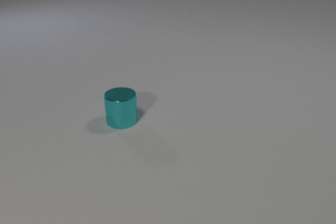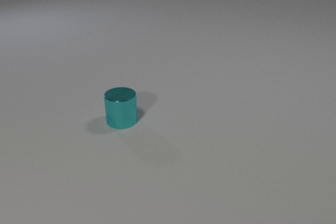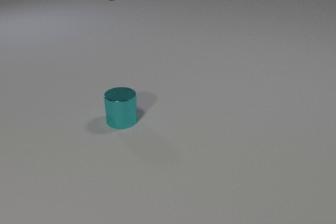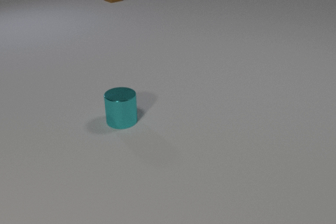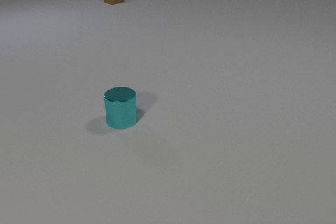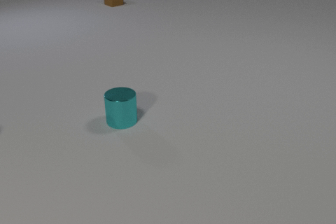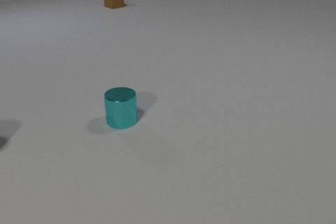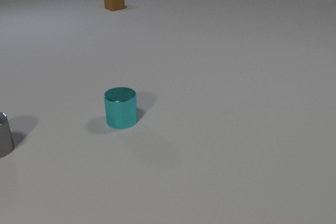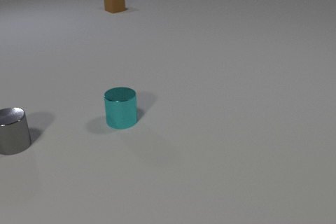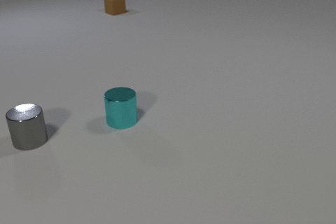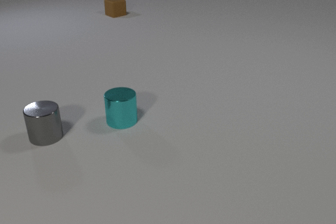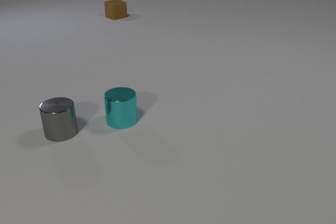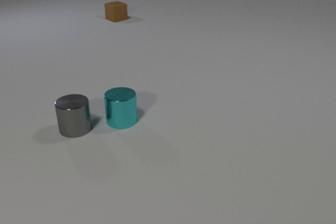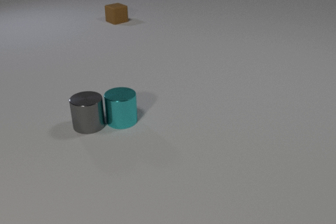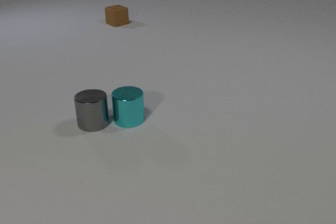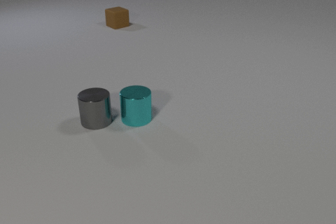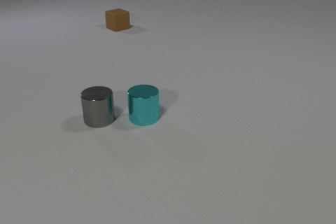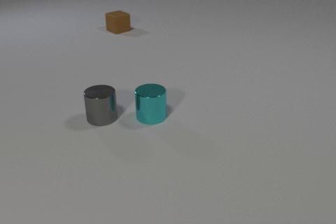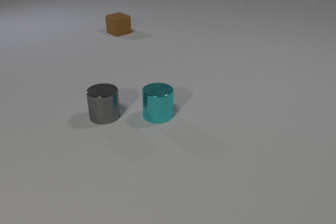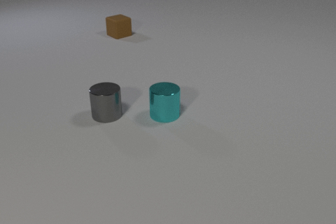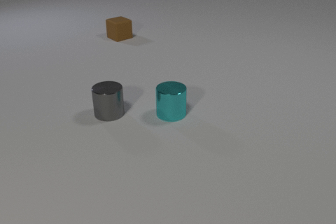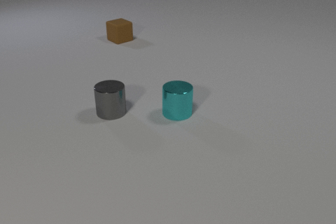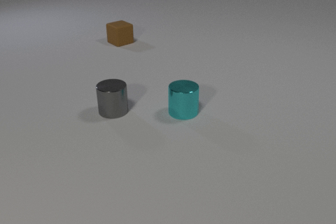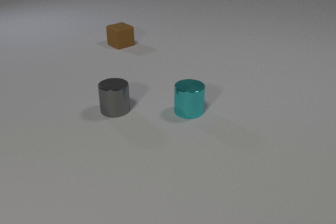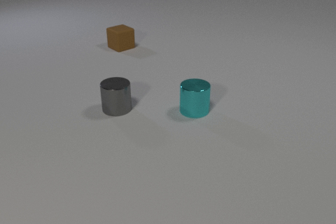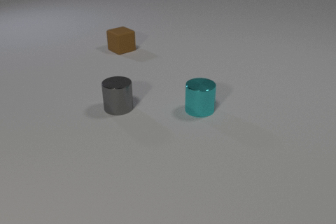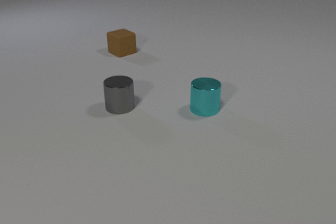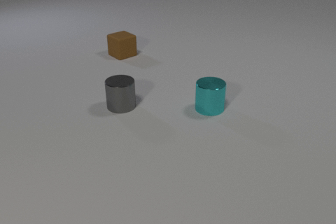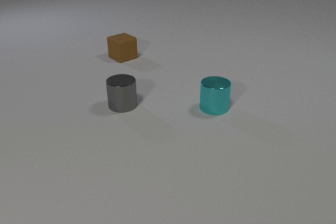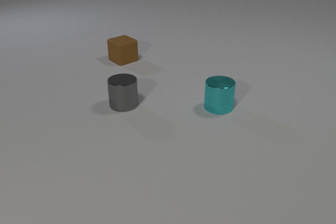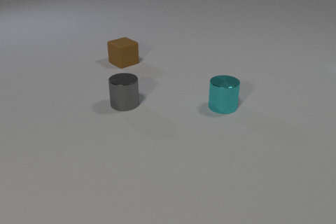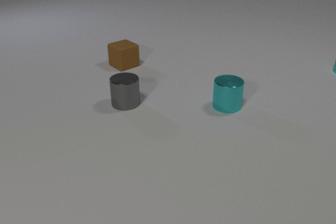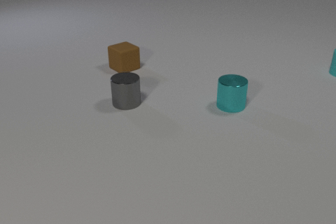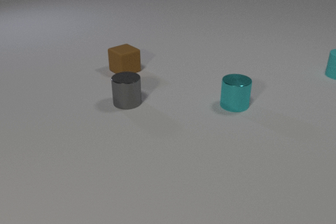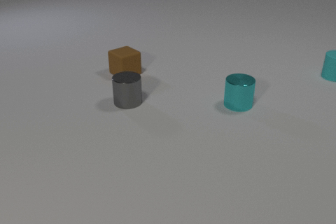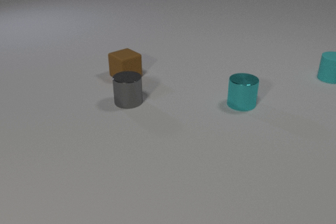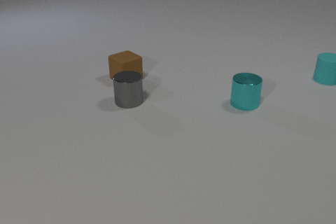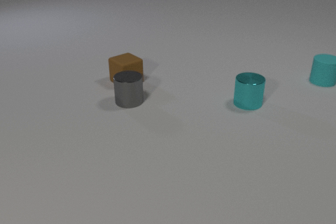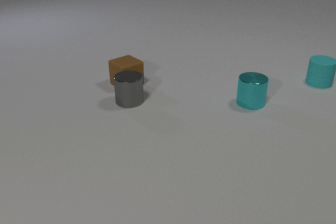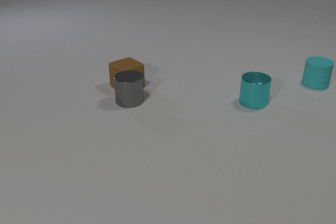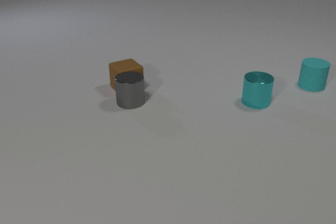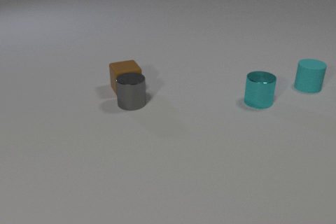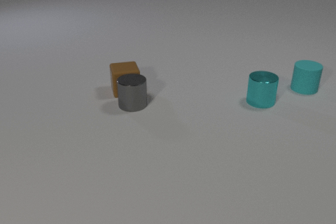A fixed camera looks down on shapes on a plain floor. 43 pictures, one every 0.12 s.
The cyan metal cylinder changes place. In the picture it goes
to the right.
The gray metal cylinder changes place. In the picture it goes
to the right.
0.00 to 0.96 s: The gray metal cylinder comes in at the left edge, slides to the right. The brown rubber cube comes in at the top edge, slides toward the camera.
0.96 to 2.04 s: The gray metal cylinder slides to the right. The cyan metal cylinder slides to the right. The brown rubber cube slides toward the camera. The gray metal cylinder and the cyan metal cylinder collide.
2.04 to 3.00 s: The gray metal cylinder slides away from the camera and to the right. The cyan metal cylinder slides to the right. The brown rubber cube slides toward the camera.
3.00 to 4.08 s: The gray metal cylinder slides away from the camera and to the right. The cyan metal cylinder slides to the right and away from the camera. The cyan rubber cylinder comes in at the right edge, slides toward the camera and to the left. The brown rubber cube slides toward the camera.
4.08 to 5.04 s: The gray metal cylinder slides toward the camera. The cyan metal cylinder slides to the right and away from the camera. The cyan rubber cylinder slides toward the camera and to the left. The brown rubber cube slides toward the camera, spins so that its near face slides to the left, clockwise seen from above. The gray metal cylinder and the brown rubber cube collide.
What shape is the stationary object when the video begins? cylinder.
Are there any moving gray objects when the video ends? yes.
What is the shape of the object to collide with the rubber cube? cylinder.
